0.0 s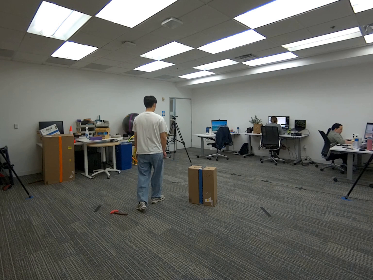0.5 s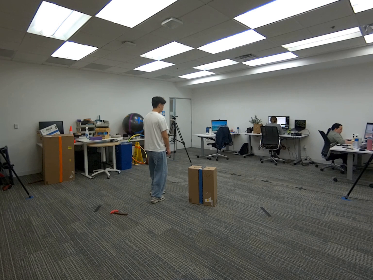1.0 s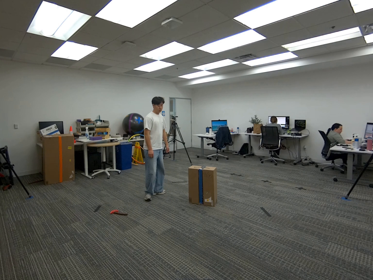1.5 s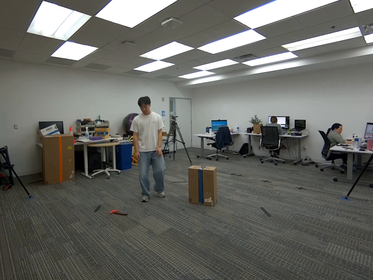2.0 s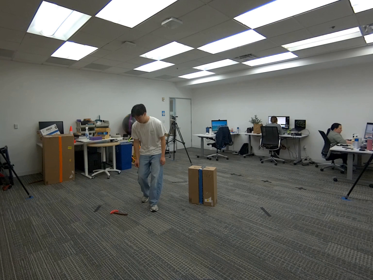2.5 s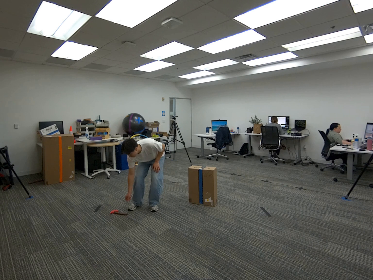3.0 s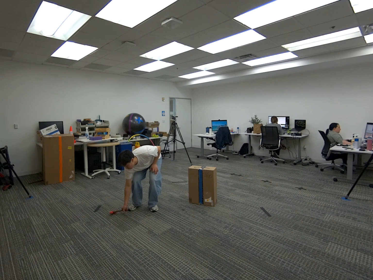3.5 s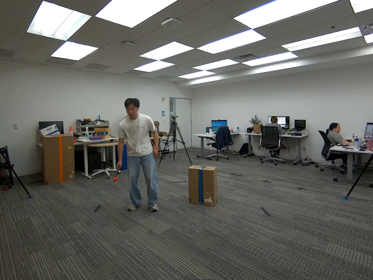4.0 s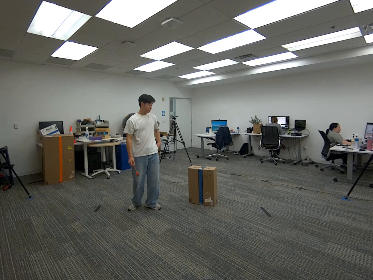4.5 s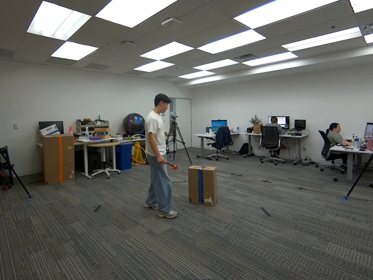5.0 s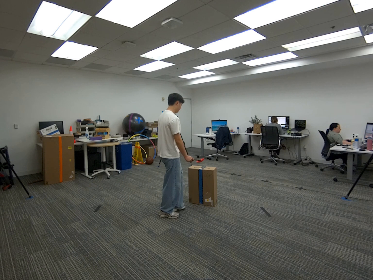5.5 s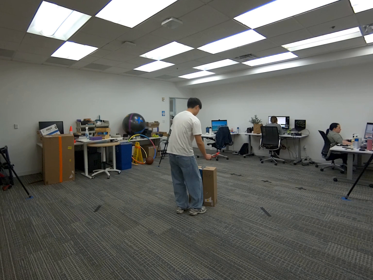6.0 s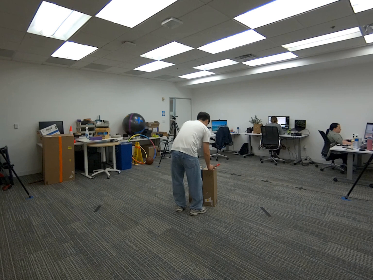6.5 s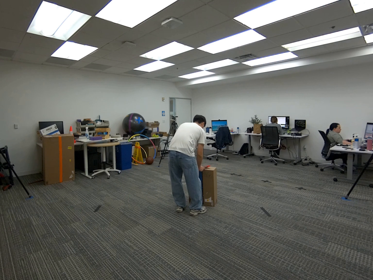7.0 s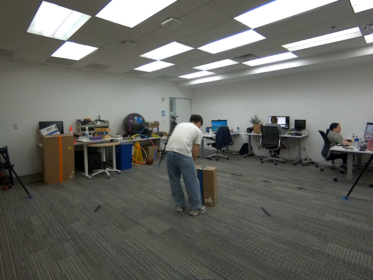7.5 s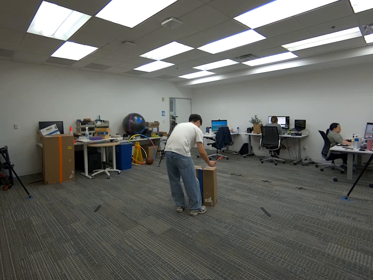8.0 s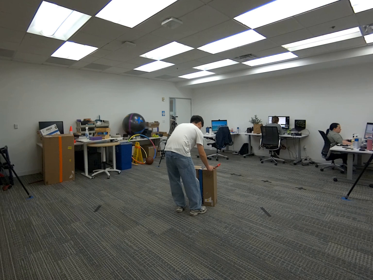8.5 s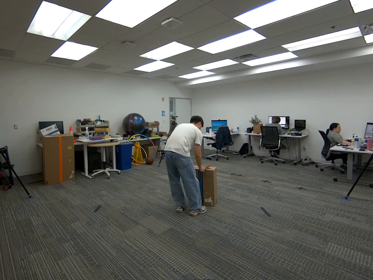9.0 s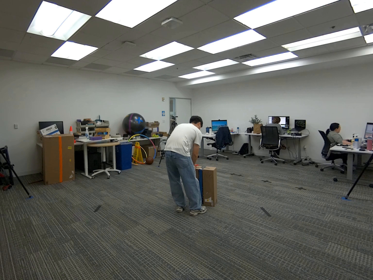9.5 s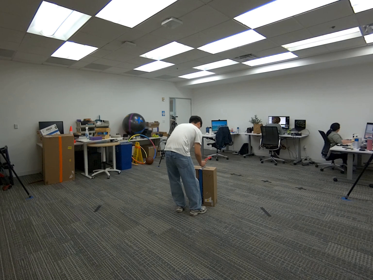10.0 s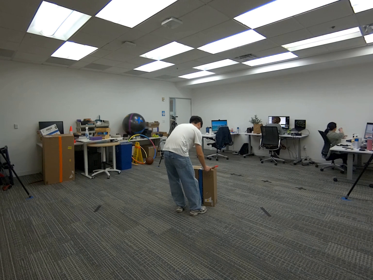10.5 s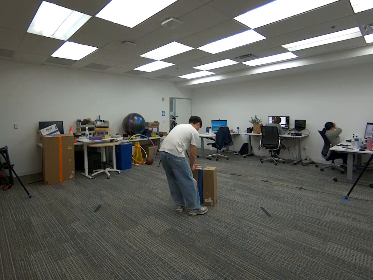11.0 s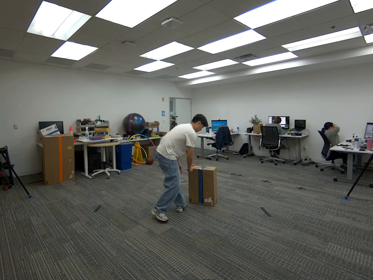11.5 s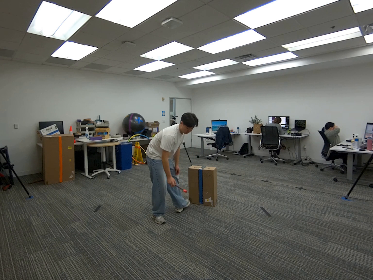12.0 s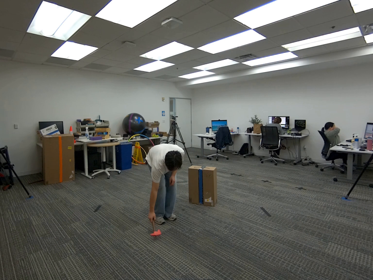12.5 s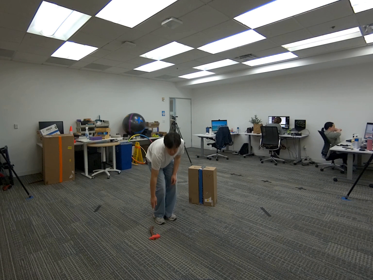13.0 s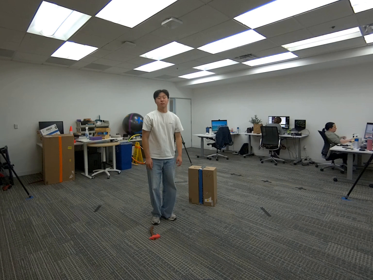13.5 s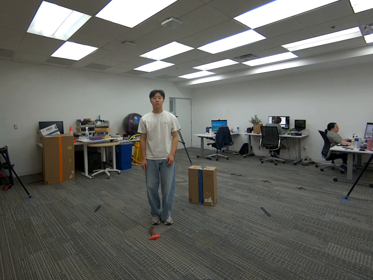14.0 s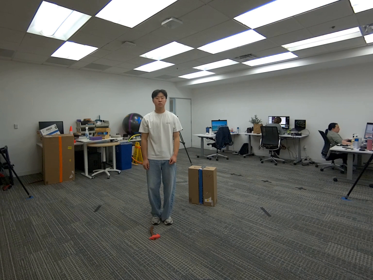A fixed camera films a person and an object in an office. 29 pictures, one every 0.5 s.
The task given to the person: Pick up the hatchet on the ground and gently scrape the blade across the surface of the big brown cardboard box as if shaving wood.
